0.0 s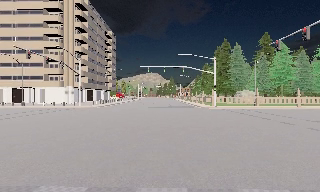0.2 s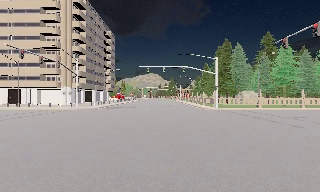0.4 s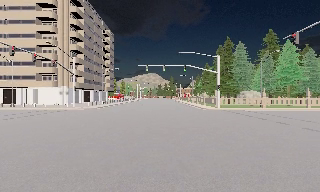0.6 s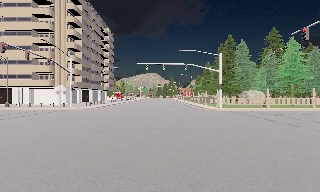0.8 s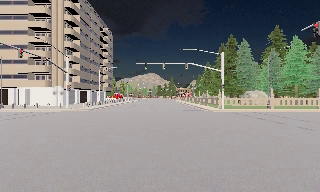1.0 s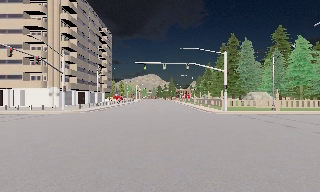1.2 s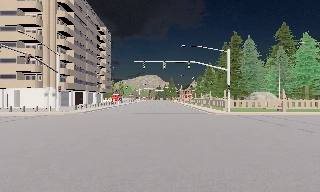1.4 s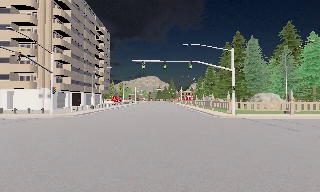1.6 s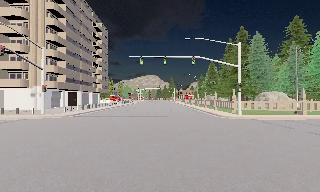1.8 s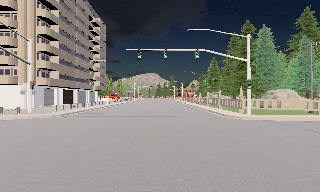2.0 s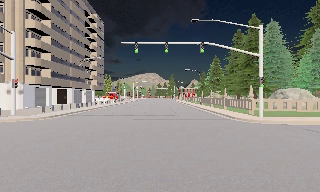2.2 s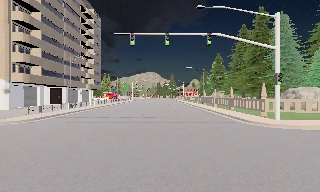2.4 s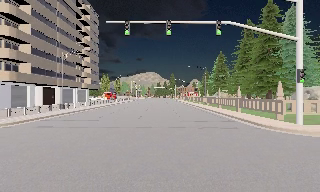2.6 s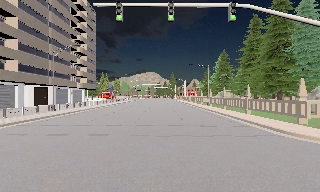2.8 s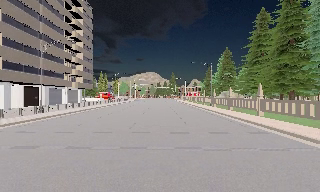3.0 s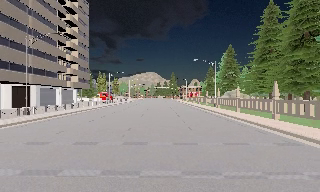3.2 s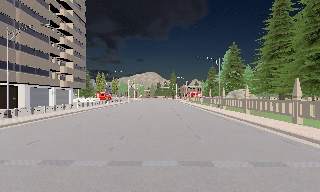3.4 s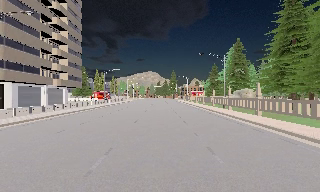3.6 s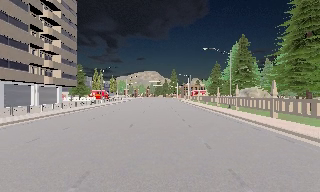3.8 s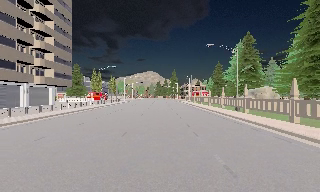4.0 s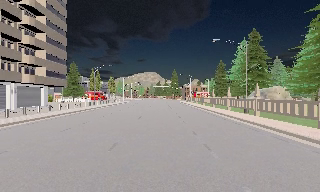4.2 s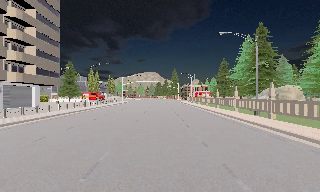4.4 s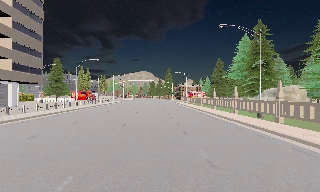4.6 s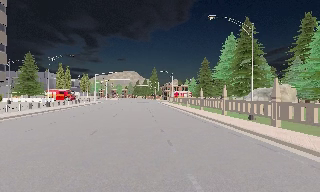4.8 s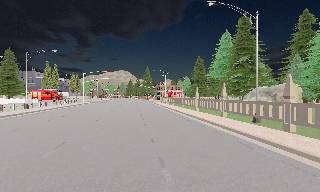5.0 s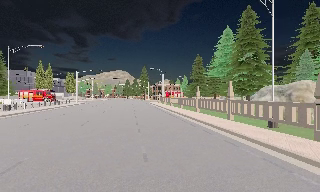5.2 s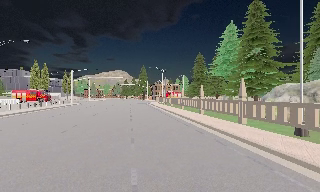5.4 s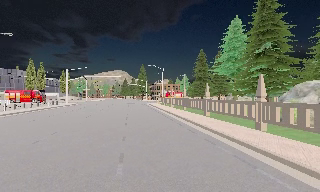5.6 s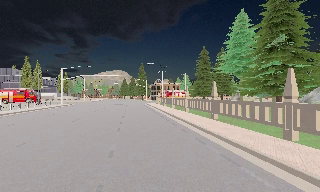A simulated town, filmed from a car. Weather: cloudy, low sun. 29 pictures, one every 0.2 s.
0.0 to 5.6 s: The camera pans to its right, which is clockwise from overhead, by about 10 degrees. It travels forward, about 45 m, so what stands in front looms larger. It gains speed.
The film runs forward here.
